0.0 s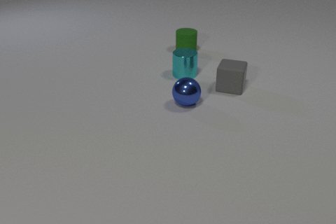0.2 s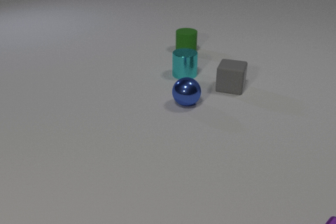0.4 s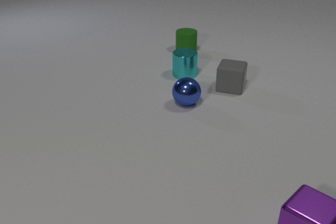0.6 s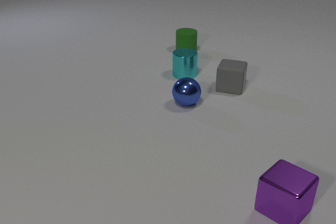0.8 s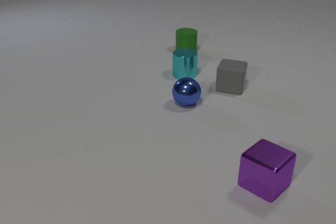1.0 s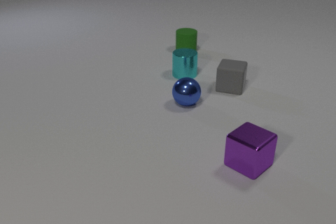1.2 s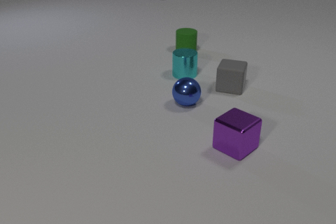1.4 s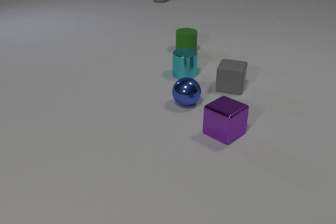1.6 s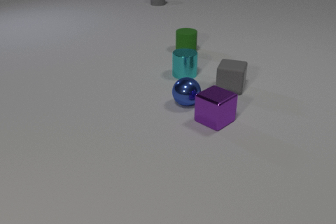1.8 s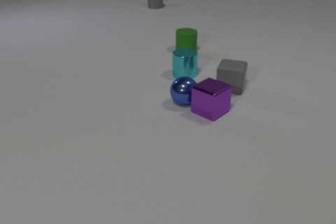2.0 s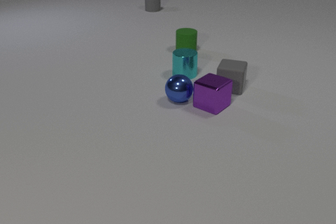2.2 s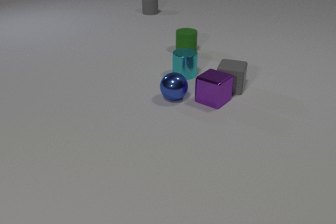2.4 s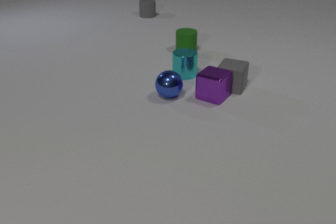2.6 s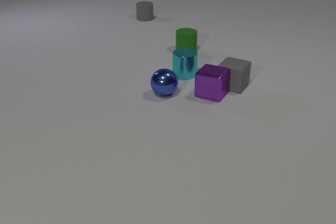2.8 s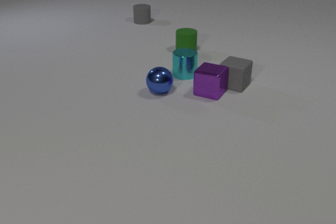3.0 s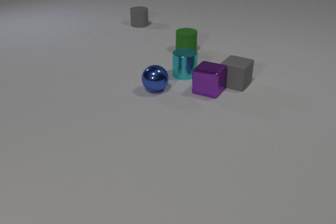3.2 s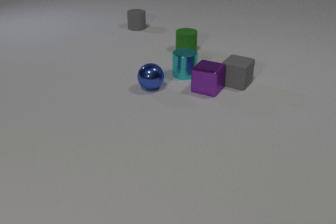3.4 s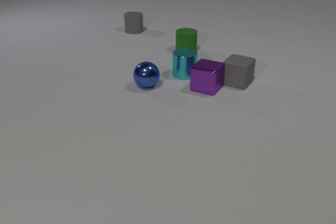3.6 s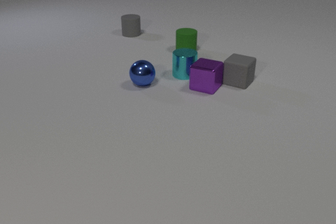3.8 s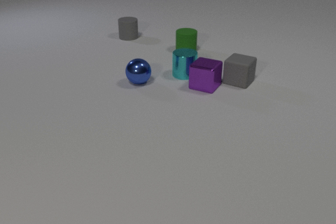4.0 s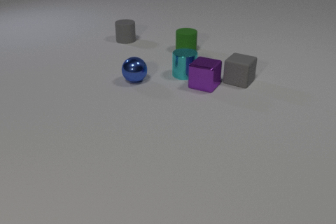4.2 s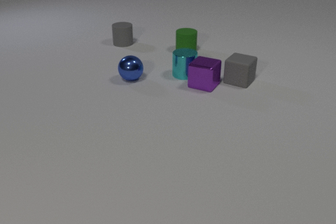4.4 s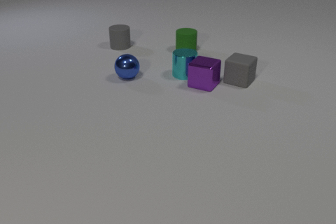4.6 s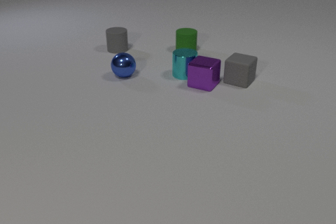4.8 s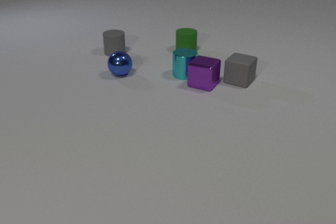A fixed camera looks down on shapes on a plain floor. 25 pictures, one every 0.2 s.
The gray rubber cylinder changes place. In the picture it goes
toward the camera.
The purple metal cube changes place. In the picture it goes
away from the camera.
0.0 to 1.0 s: The purple metal cube comes in at the bottom edge, slides away from the camera and to the left.
1.0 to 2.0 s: The purple metal cube slides away from the camera. The blue metal sphere rolls to the left and away from the camera. The gray rubber cylinder comes in at the top edge, slides toward the camera. The purple metal cube and the blue metal sphere collide.
2.0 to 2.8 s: The purple metal cube slides away from the camera. The blue metal sphere rolls to the left and away from the camera. The gray rubber cylinder slides toward the camera. The gray rubber cube slides away from the camera. The purple metal cube and the gray rubber cube collide.
2.8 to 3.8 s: The purple metal cube slides away from the camera. The blue metal sphere rolls away from the camera and to the left. The gray rubber cylinder slides toward the camera. The gray rubber cube slides away from the camera.
3.8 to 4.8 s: The blue metal sphere rolls away from the camera and to the left. The gray rubber cylinder slides toward the camera.
How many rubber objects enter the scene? 1.
What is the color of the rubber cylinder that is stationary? green.
What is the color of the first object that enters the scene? purple.
